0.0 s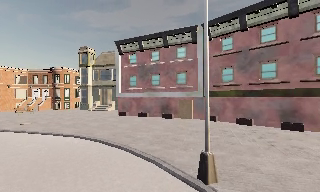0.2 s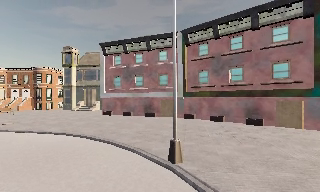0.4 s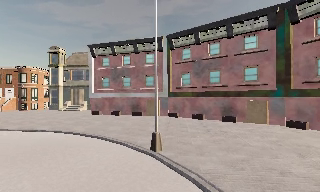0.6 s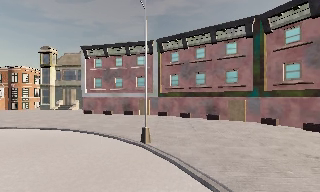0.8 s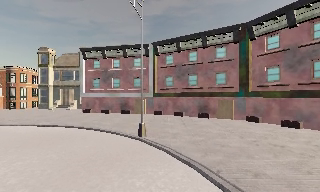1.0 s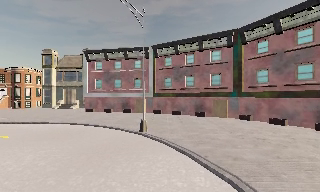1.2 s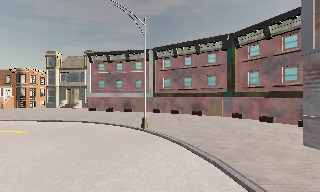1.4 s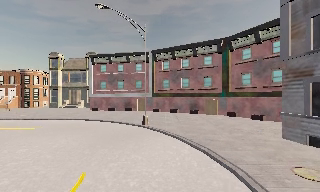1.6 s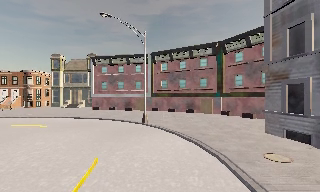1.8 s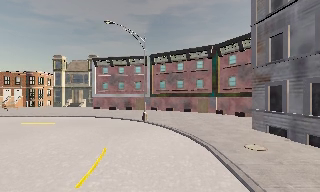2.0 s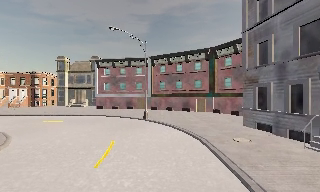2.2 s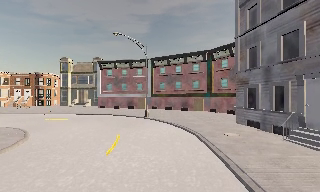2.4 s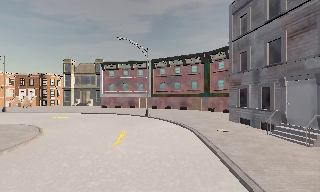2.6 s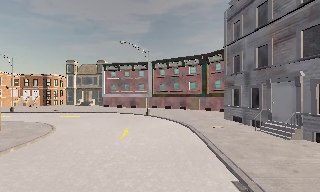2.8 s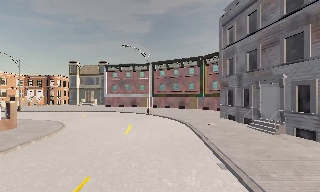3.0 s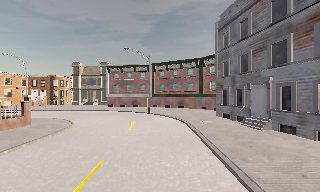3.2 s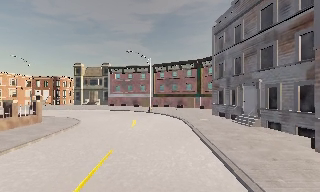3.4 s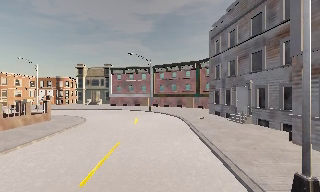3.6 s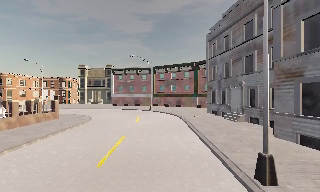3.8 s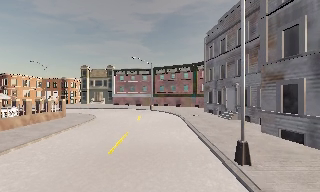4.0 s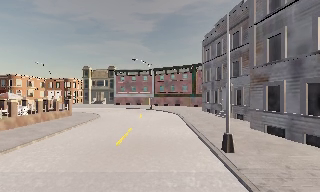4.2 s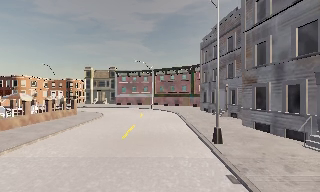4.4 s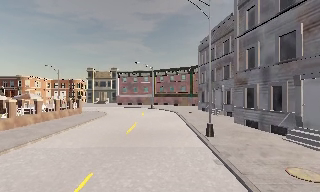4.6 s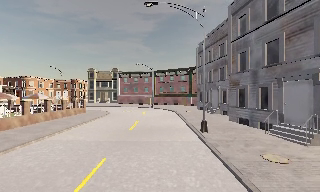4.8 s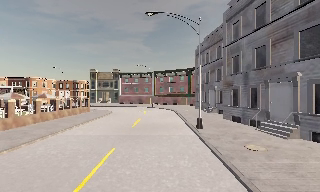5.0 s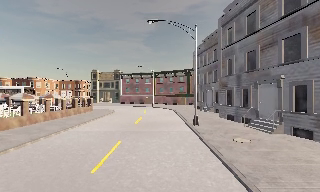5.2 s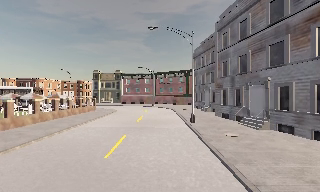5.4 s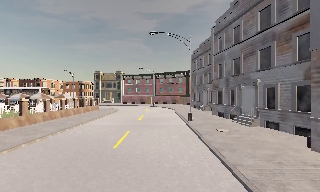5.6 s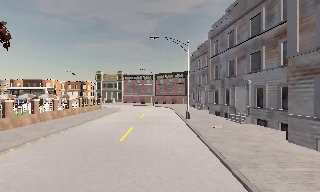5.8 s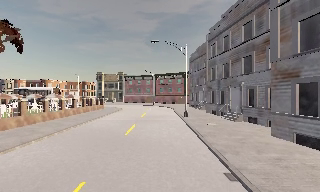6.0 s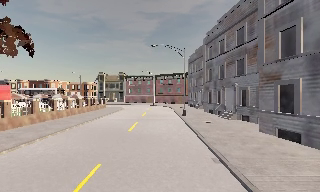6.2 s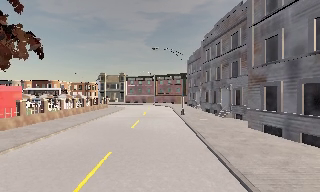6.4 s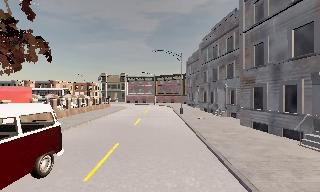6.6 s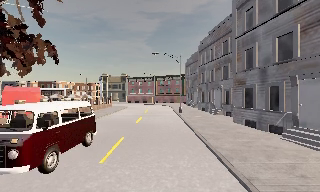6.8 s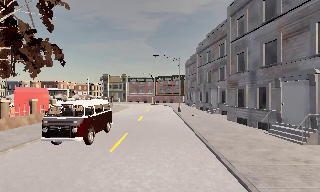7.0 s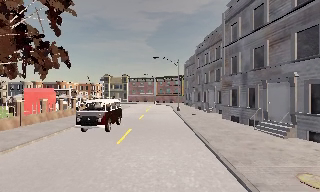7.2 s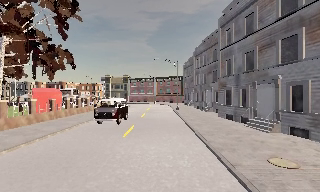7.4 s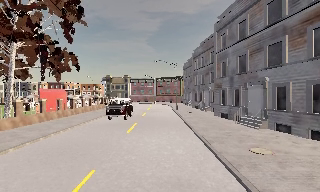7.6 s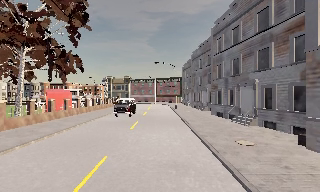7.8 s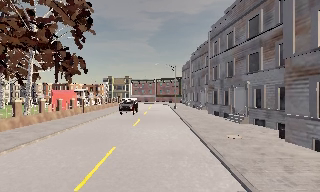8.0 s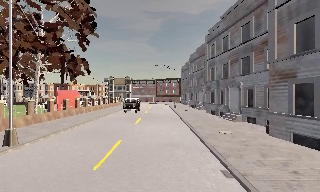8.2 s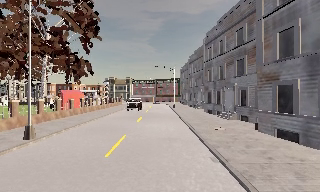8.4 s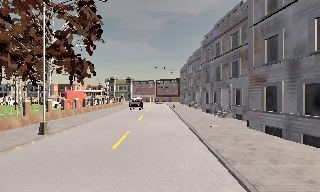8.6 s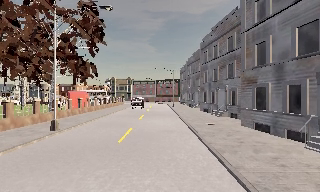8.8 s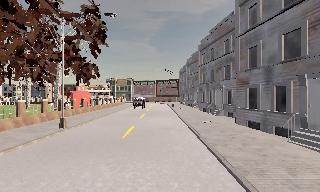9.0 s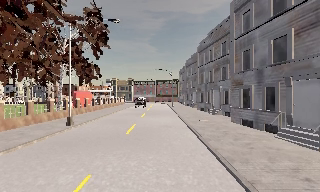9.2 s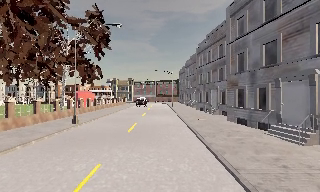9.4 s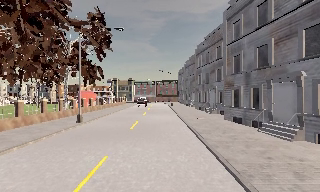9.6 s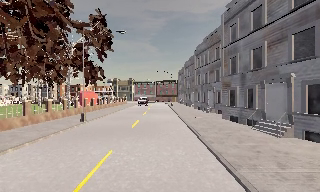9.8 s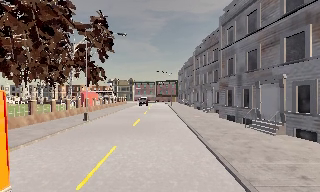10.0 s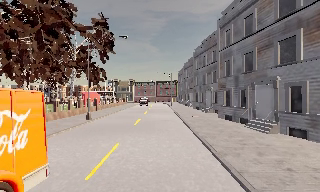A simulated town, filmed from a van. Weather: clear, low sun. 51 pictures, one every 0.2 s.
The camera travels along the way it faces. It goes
backward.
0.0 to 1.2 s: The camera swings to its right by about 15 degrees, and the scene slides to the left. It travels backward, about 7 m, so what stands in front gets smaller.
1.2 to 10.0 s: The camera travels backward, about 45 m, so what stands in front gets smaller.
The film runs backward here.
